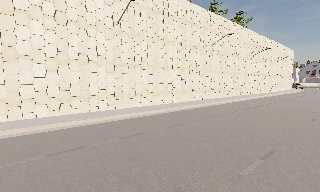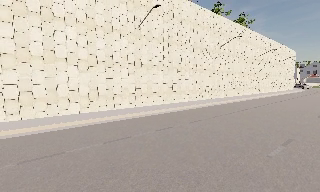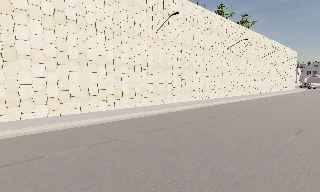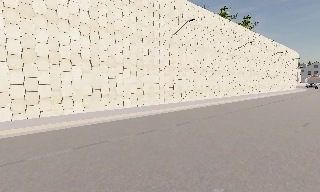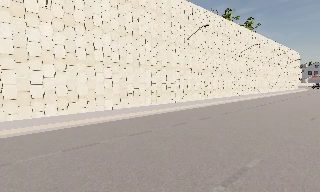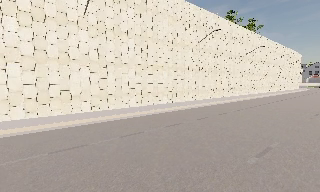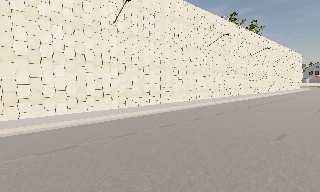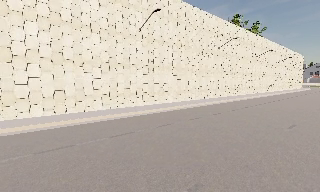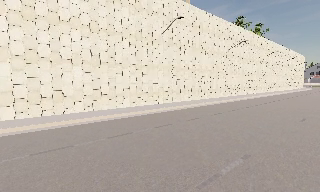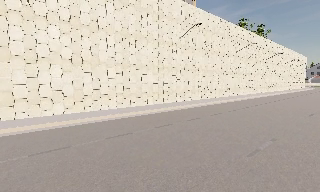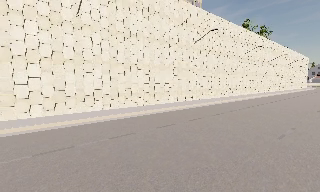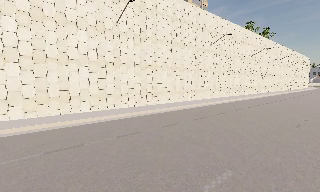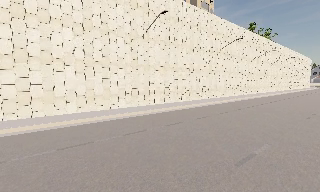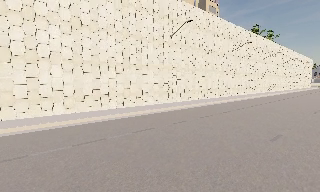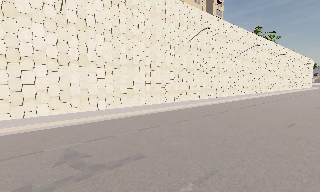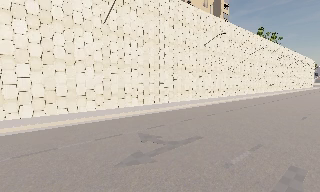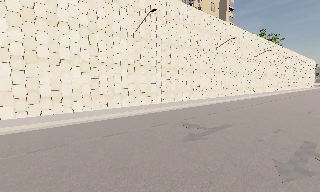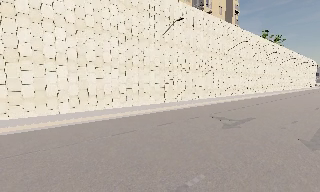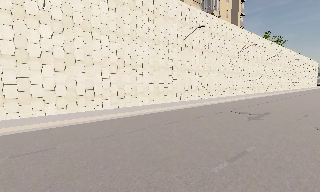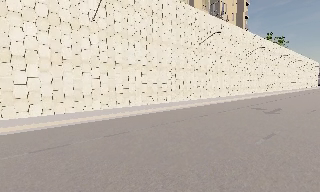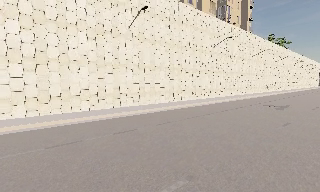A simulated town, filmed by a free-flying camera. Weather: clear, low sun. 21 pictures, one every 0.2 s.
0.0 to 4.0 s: The camera travels to its left and backward, about 40 m, so close, fixed things drift to the right.
The film runs forward here.
